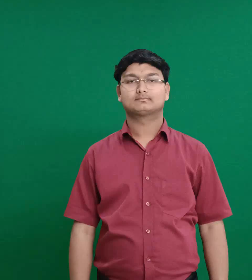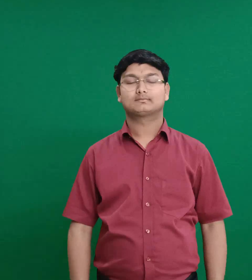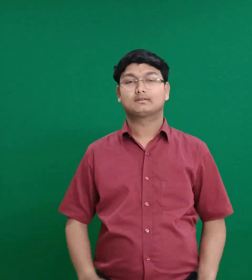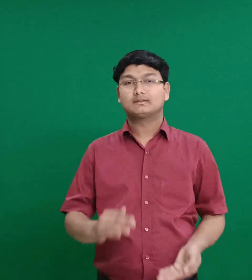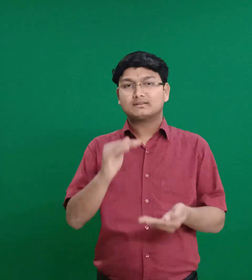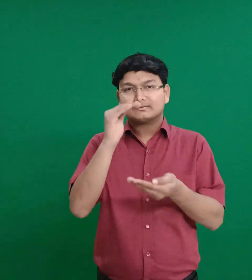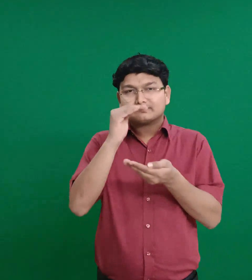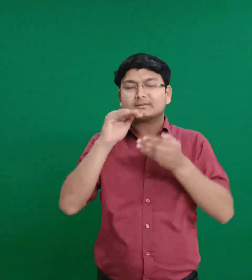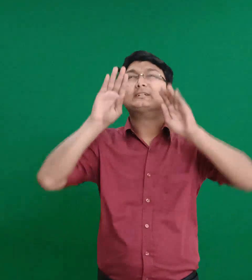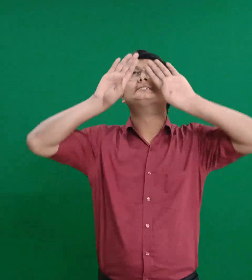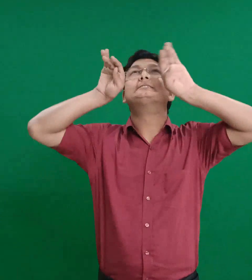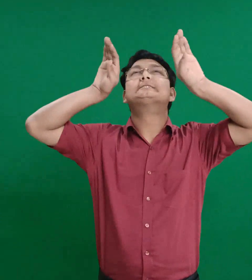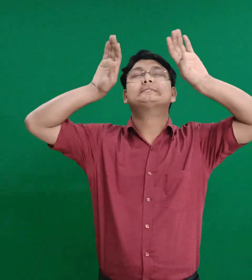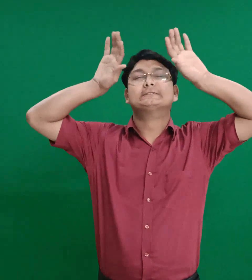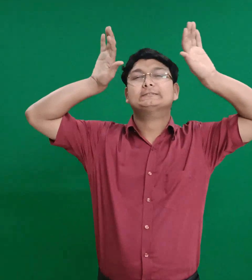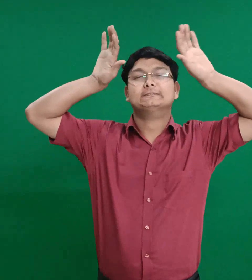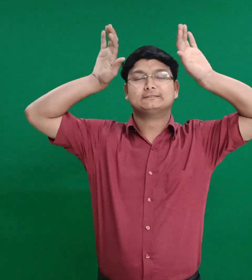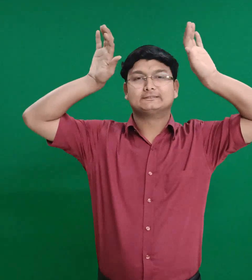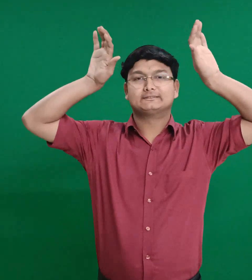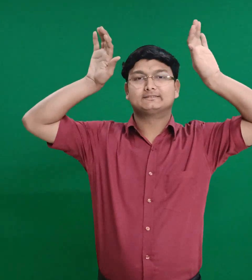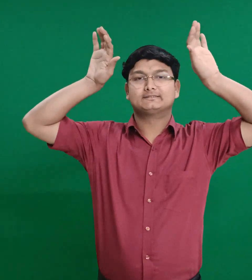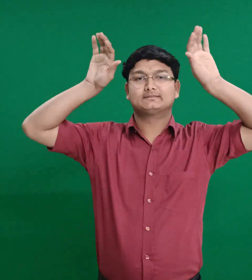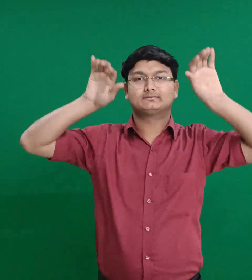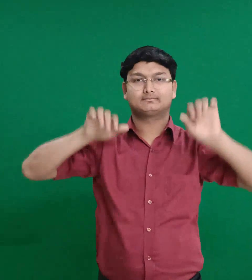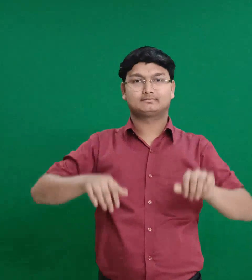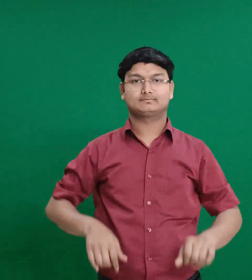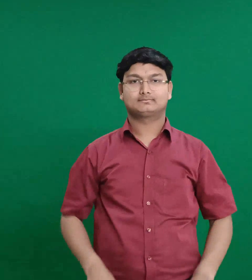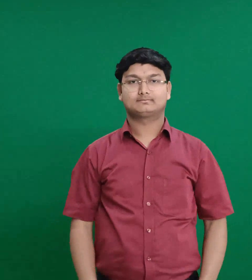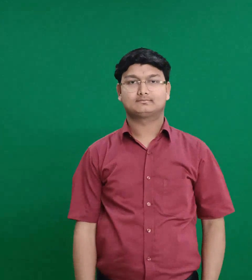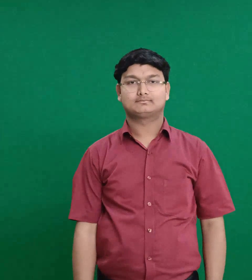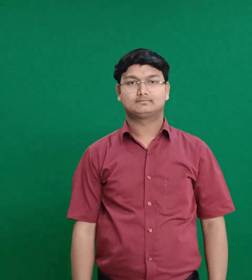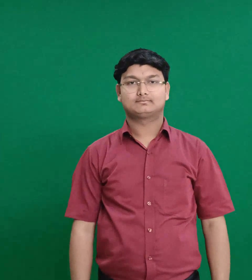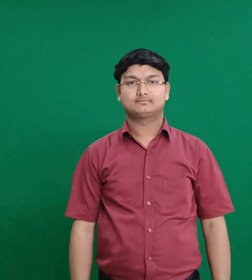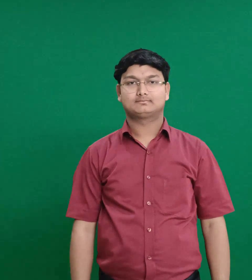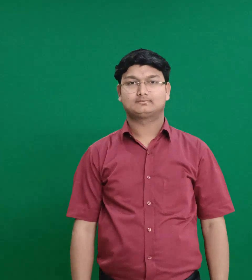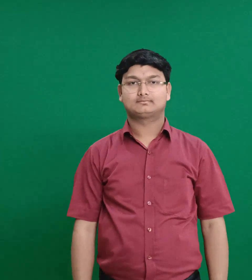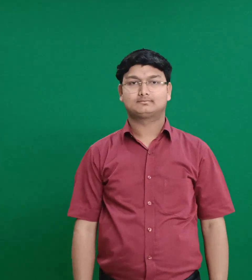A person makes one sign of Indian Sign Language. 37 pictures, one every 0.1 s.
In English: moles
